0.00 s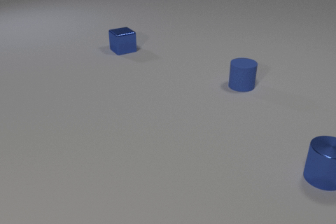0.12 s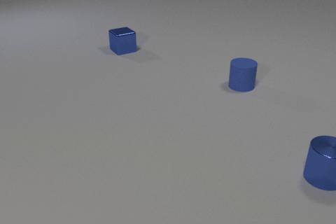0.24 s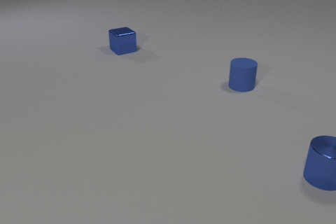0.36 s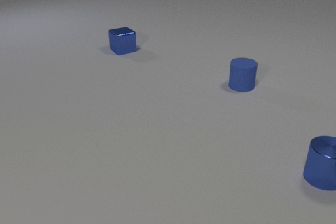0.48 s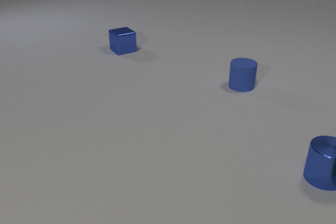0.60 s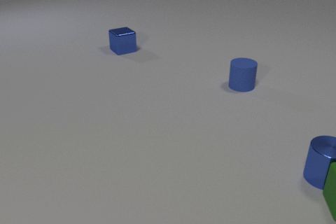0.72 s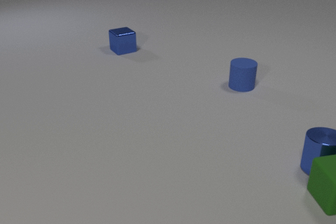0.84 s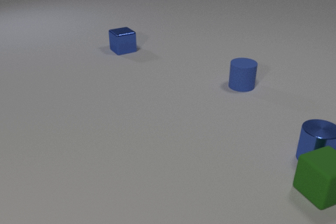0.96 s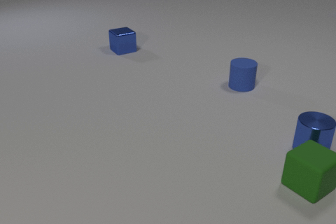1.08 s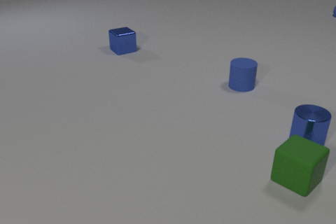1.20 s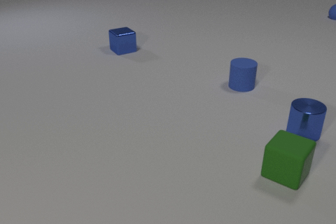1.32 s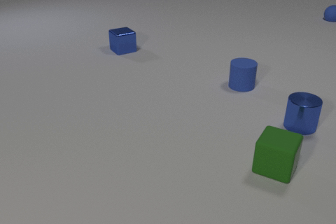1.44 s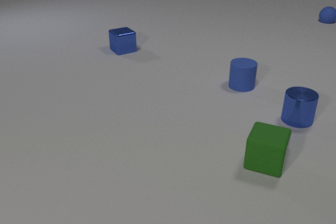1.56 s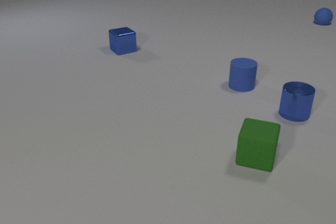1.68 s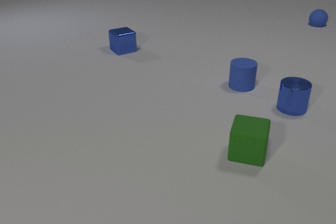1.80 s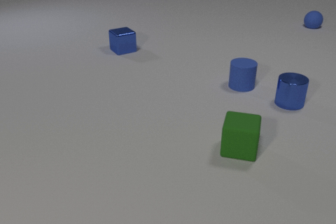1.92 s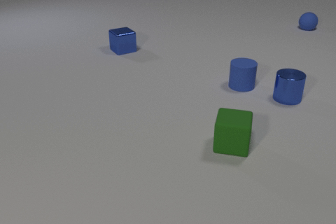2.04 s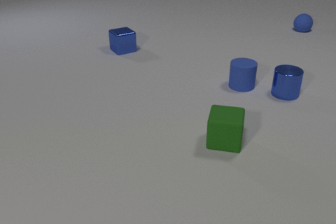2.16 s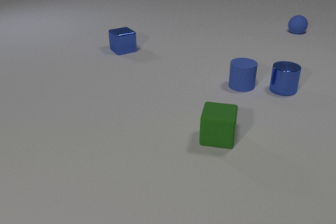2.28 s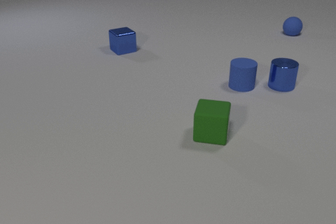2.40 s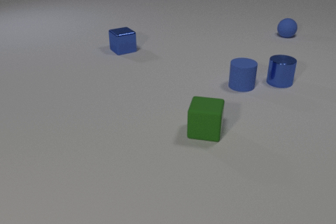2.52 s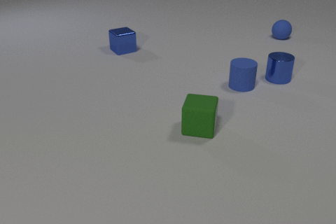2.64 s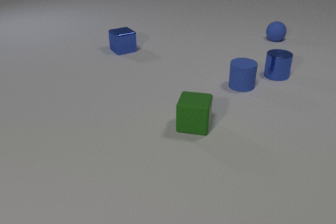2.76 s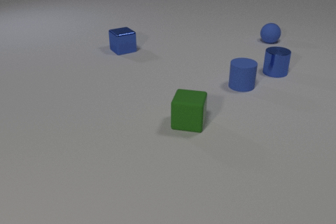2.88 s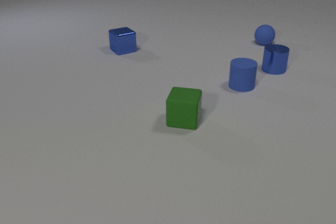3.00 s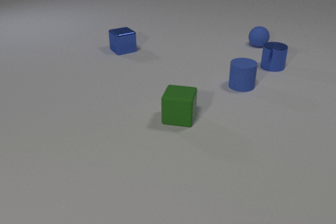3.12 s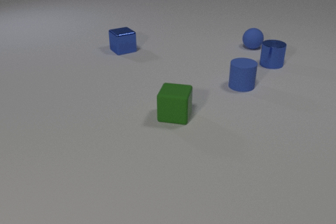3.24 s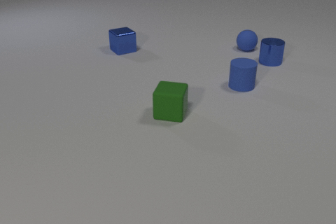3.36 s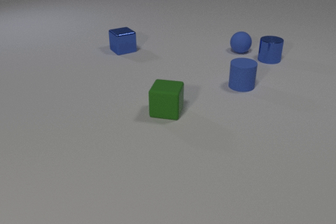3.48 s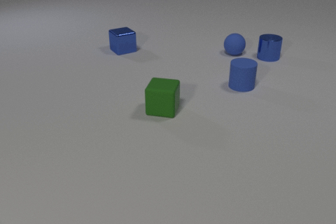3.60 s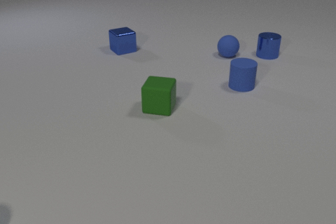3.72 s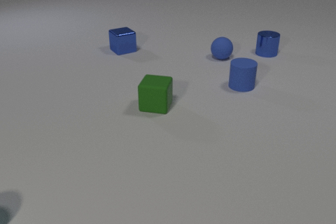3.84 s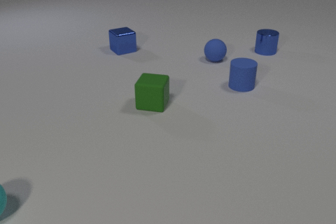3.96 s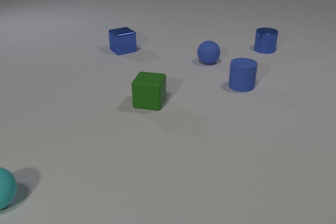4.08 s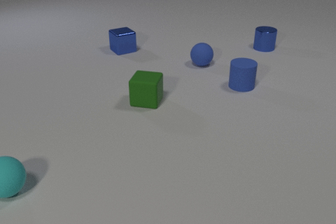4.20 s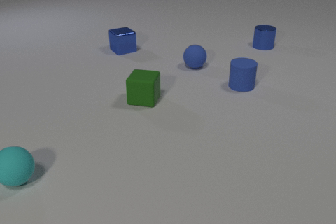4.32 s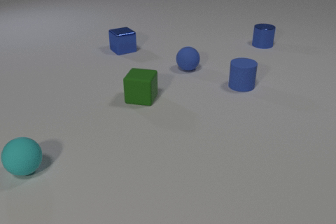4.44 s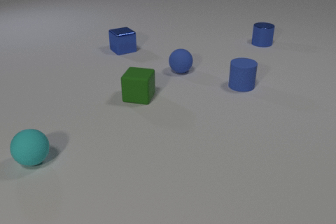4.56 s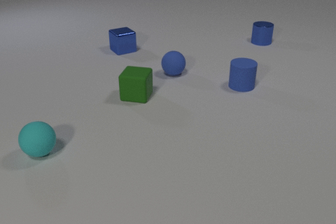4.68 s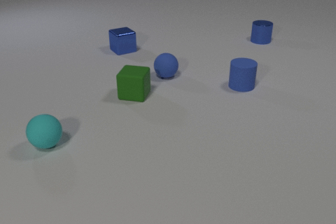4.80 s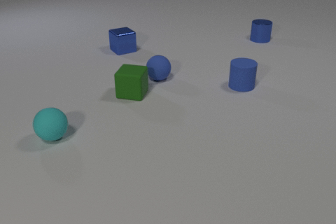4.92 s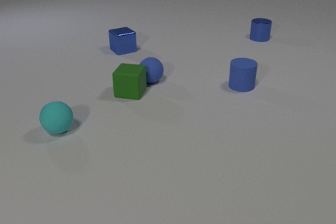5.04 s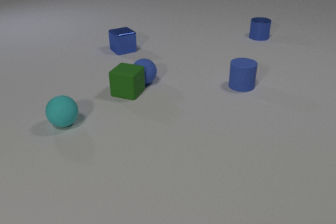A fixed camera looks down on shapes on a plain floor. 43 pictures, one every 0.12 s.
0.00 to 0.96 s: The green rubber cube comes in at the right edge, slides to the left and away from the camera, spins counterclockwise seen from above by about 45 degrees, its near face sliding to the right. The blue metal cylinder slides away from the camera. The green rubber cube and the blue metal cylinder collide.
0.96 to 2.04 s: The green rubber cube slides to the left and away from the camera, spins so that its near face slides to the right, counterclockwise seen from above. The blue metal cylinder slides away from the camera. The blue rubber sphere comes in at the right edge, rolls toward the camera and to the left.
2.04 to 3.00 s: The green rubber cube slides to the left and away from the camera. The blue metal cylinder slides away from the camera. The blue rubber sphere rolls toward the camera and to the left.
3.00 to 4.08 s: The green rubber cube slides away from the camera and to the left. The blue metal cylinder slides away from the camera. The blue rubber sphere rolls toward the camera and to the left. The cyan rubber sphere comes in at the left edge, rolls away from the camera and to the right.
4.08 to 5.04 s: The green rubber cube slides away from the camera and to the left. The blue metal cylinder slides away from the camera. The blue rubber sphere rolls to the left and toward the camera. The cyan rubber sphere rolls away from the camera and to the right. The green rubber cube and the blue rubber sphere collide.
What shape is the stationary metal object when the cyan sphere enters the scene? cube.
How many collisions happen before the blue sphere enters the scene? 1.
Are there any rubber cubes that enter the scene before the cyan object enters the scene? yes.
